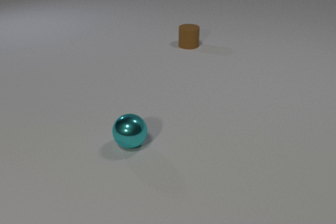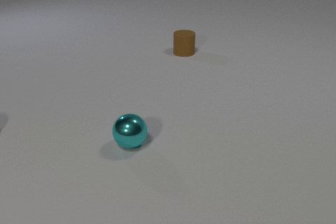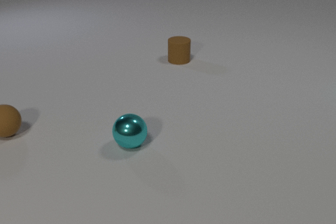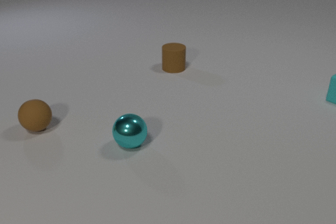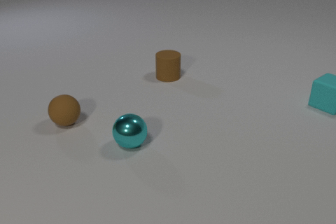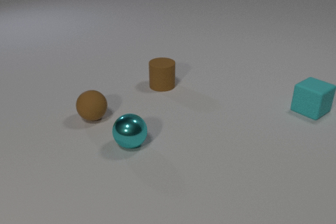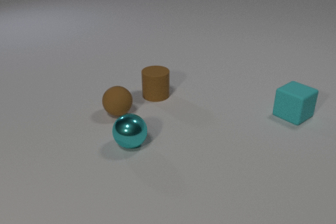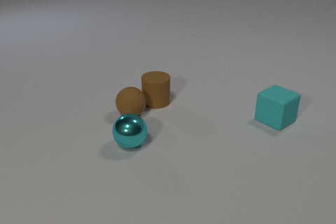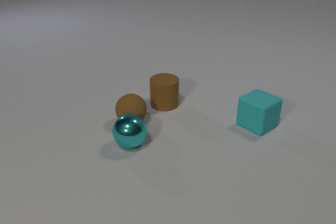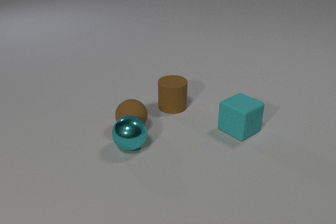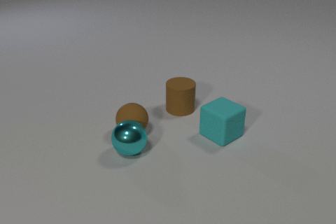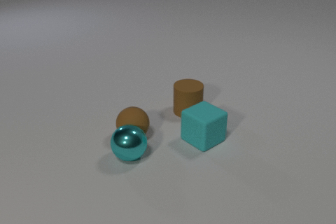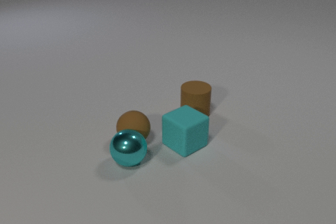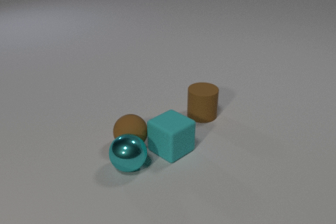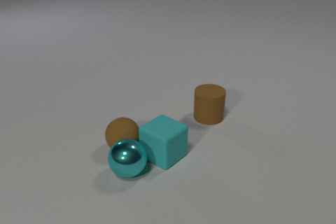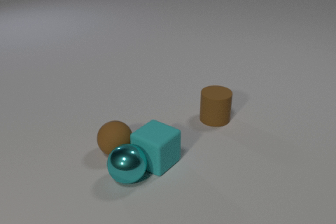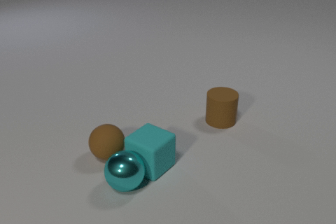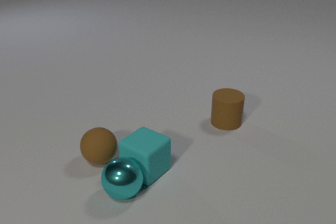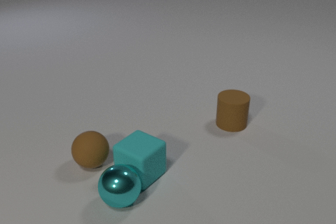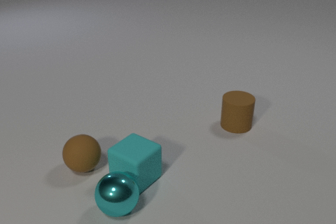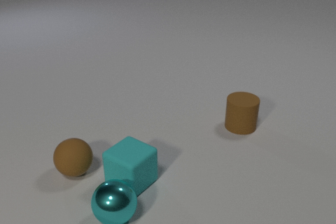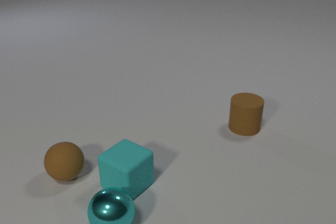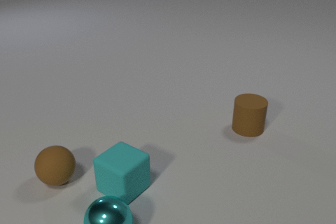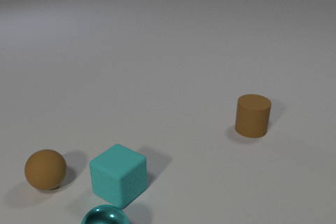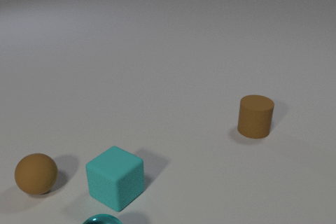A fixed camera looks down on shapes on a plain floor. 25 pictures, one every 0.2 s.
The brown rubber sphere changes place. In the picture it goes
toward the camera.
The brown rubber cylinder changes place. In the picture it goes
toward the camera.
0.0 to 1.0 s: The brown rubber sphere comes in at the left edge, rolls to the right. The brown rubber cylinder slides toward the camera. The cyan rubber cube comes in at the right edge, slides toward the camera and to the left.
1.0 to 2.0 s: The brown rubber sphere rolls to the right and toward the camera. The brown rubber cylinder slides toward the camera. The cyan metal sphere rolls toward the camera. The cyan rubber cube slides to the left and toward the camera. The brown rubber sphere and the brown rubber cylinder collide. The brown rubber sphere and the cyan metal sphere collide.
2.0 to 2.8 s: The brown rubber sphere rolls toward the camera. The brown rubber cylinder slides to the right and toward the camera. The cyan metal sphere rolls toward the camera. The cyan rubber cube slides to the left and toward the camera. The brown rubber sphere and the cyan rubber cube collide.
2.8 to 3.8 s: The brown rubber sphere rolls to the left and toward the camera. The brown rubber cylinder slides to the right and toward the camera. The cyan metal sphere rolls toward the camera. The cyan rubber cube slides toward the camera and to the left. The cyan metal sphere and the cyan rubber cube collide.
3.8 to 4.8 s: The brown rubber sphere rolls to the left and toward the camera. The brown rubber cylinder slides to the right. The cyan metal sphere rolls toward the camera. The cyan rubber cube slides toward the camera and to the left.
Are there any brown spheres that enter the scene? yes.
What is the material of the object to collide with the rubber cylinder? rubber.
What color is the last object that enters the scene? cyan.
